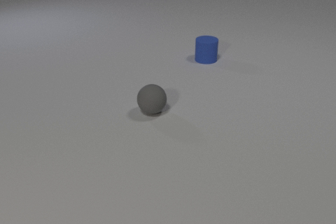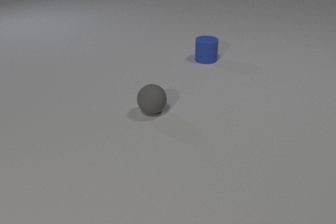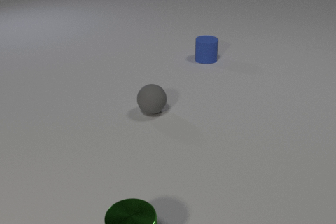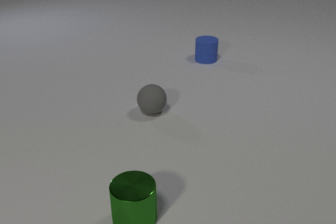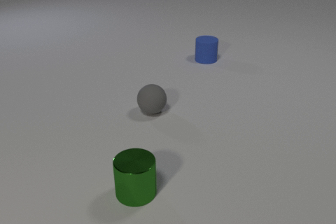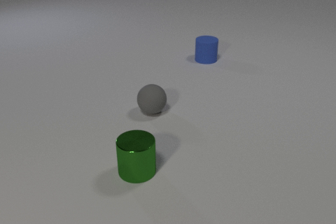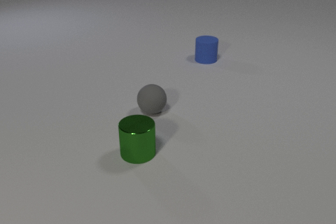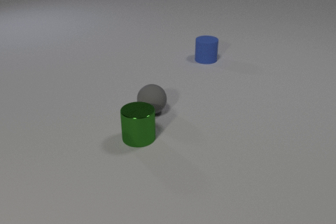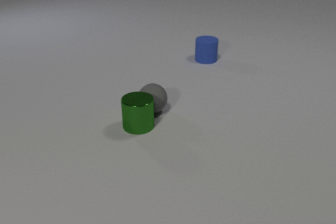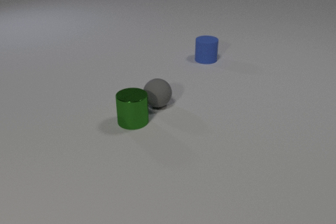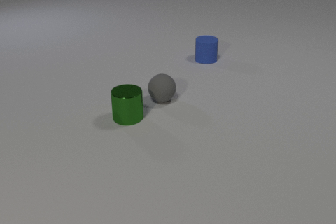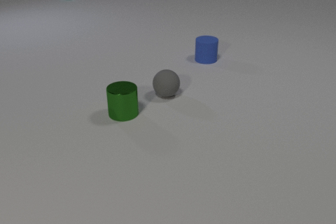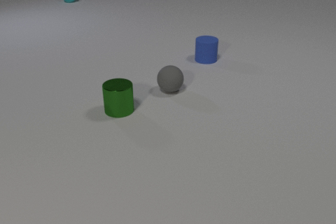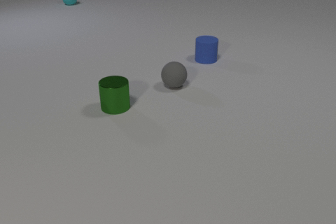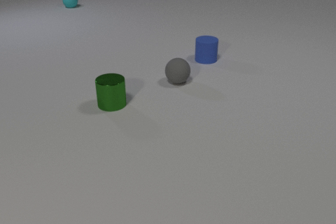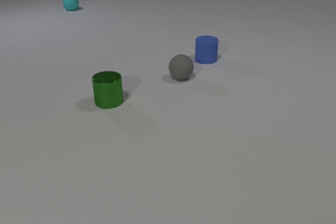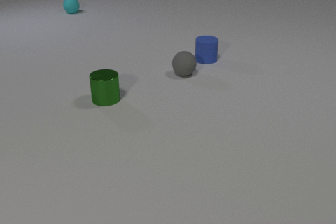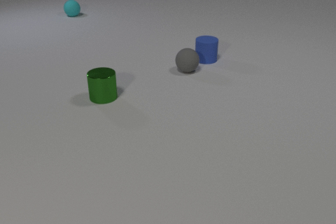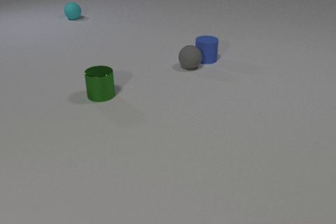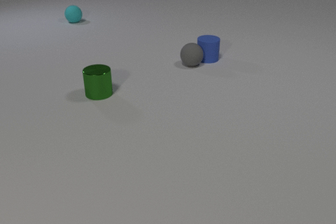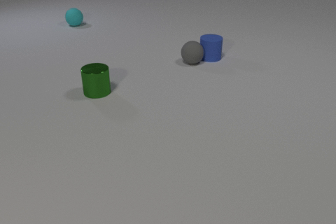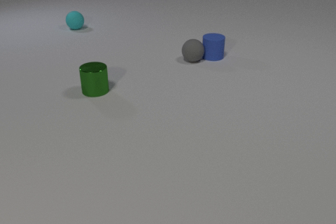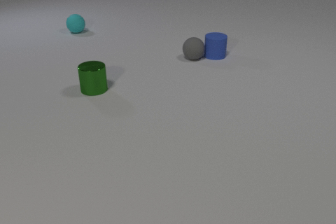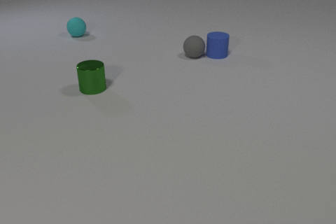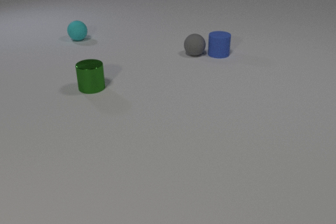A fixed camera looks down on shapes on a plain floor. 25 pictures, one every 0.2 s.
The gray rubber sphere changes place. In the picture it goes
away from the camera.
The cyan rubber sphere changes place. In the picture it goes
toward the camera.
0.0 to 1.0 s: The green metal cylinder comes in at the bottom edge, slides away from the camera.
1.0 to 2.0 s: The green metal cylinder slides away from the camera. The gray rubber sphere rolls away from the camera and to the right. The green metal cylinder and the gray rubber sphere collide.
2.0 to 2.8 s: The green metal cylinder slides away from the camera and to the left. The gray rubber sphere rolls away from the camera. The cyan rubber sphere comes in at the top edge, rolls toward the camera.
2.8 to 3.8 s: The green metal cylinder slides away from the camera and to the left. The gray rubber sphere rolls away from the camera. The cyan rubber sphere rolls toward the camera. The gray rubber sphere and the blue rubber cylinder collide.
3.8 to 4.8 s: The green metal cylinder slides away from the camera and to the left. The gray rubber sphere rolls away from the camera. The blue rubber cylinder slides away from the camera and to the right. The cyan rubber sphere rolls toward the camera.
What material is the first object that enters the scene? metal.
How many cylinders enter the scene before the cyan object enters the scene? 1.
How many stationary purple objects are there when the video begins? 0.
